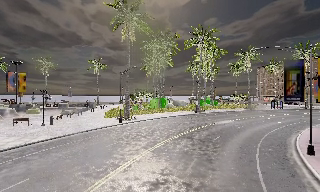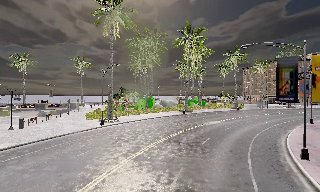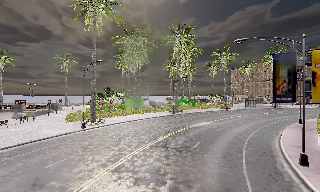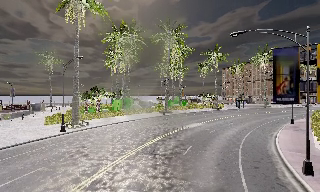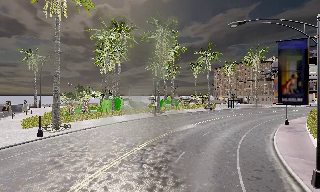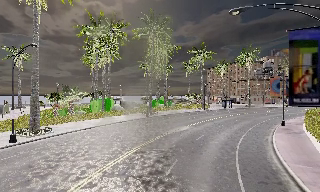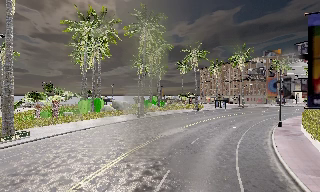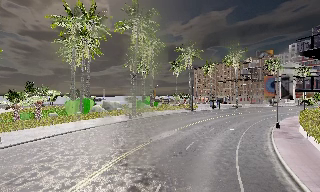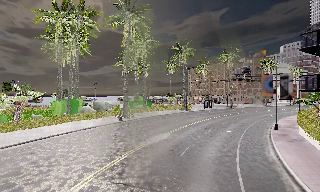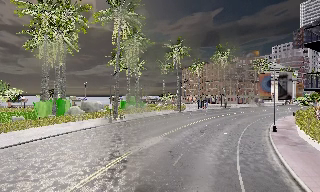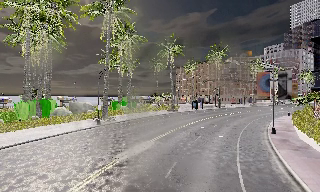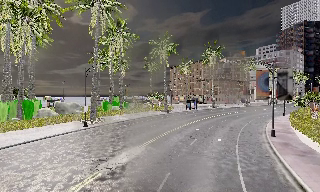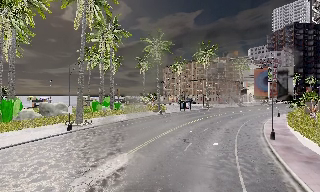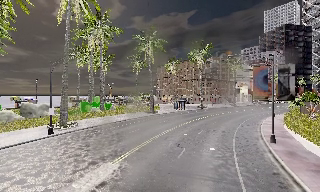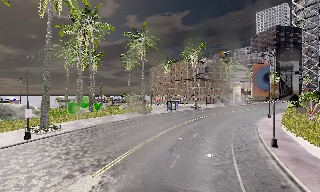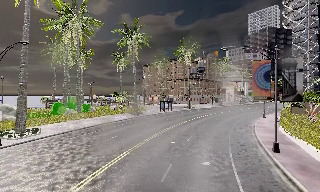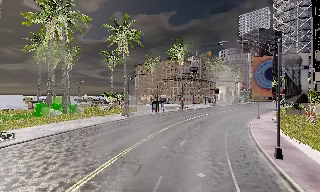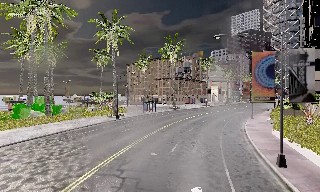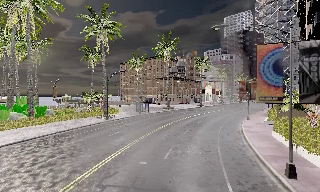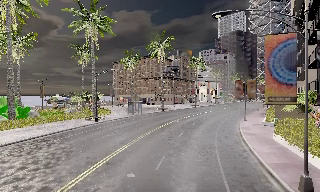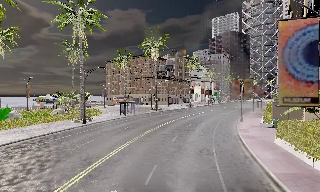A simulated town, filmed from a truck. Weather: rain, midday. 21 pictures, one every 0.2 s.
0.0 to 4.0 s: The scene slides to the left, as the camera pans about 50 degrees to its right. It travels forward, about 30 m.
The film runs forward here.
